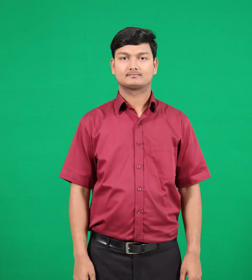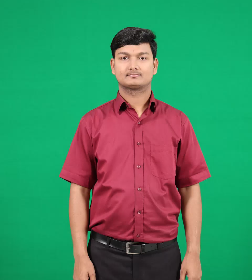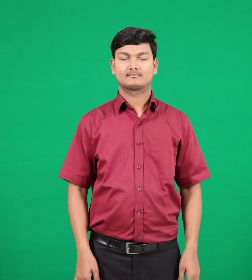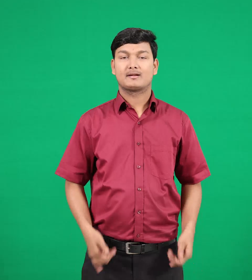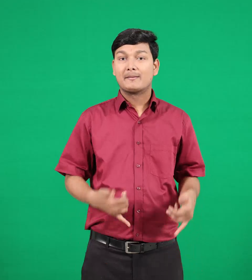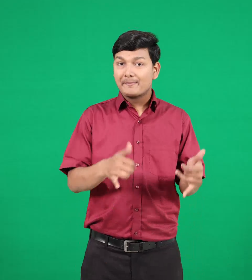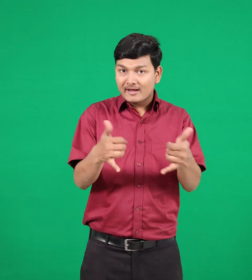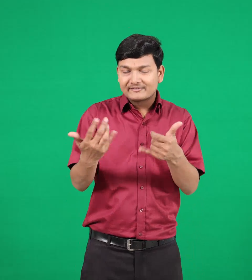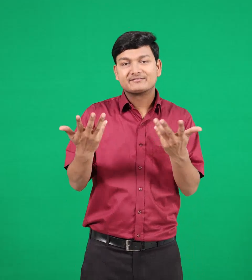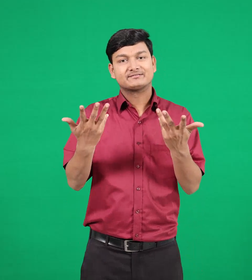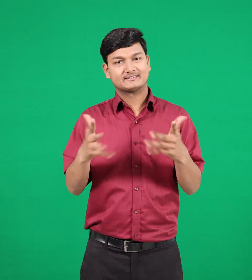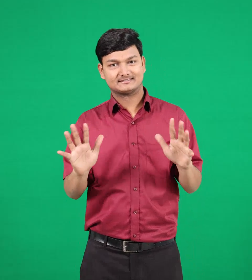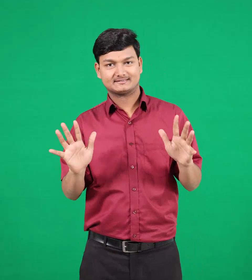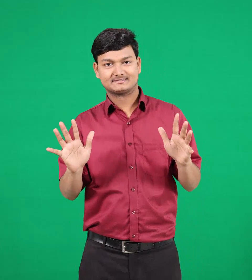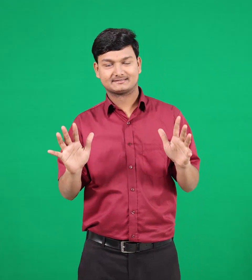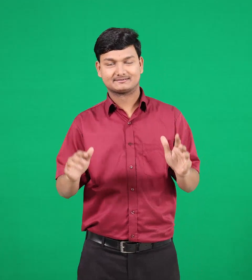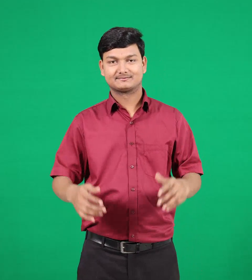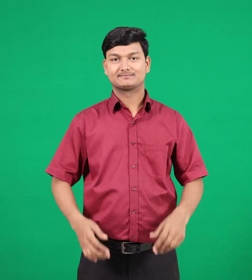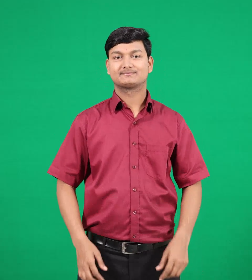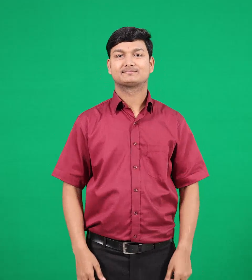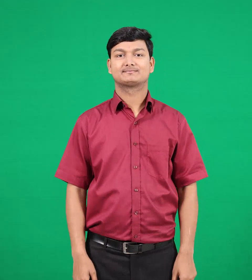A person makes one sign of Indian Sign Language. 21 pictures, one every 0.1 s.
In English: played
